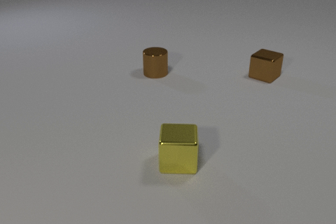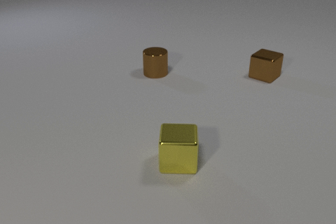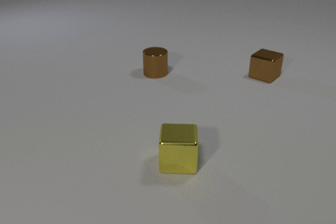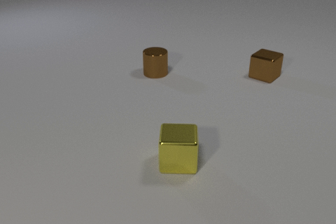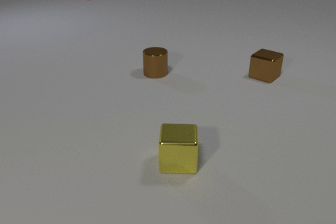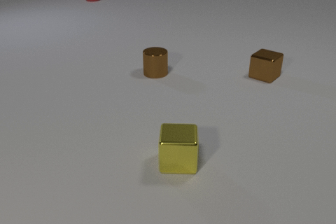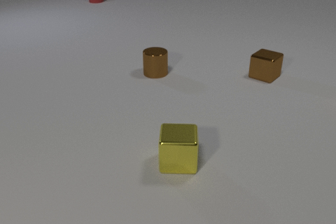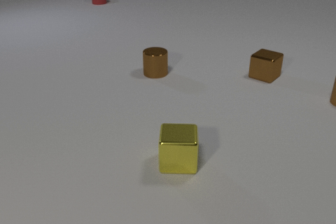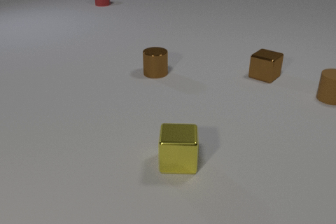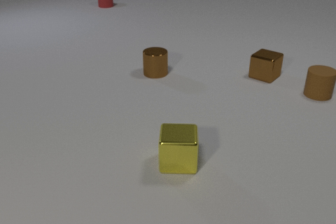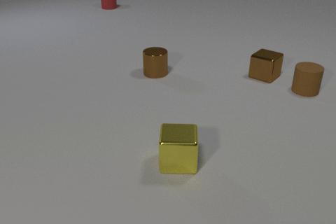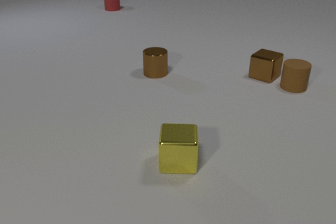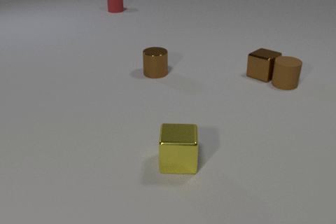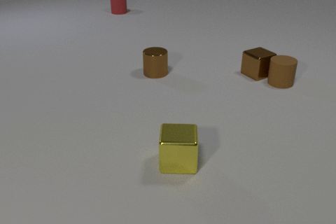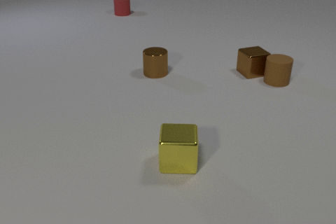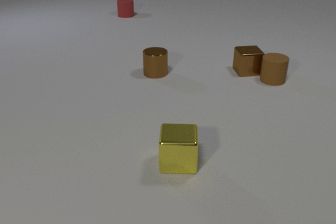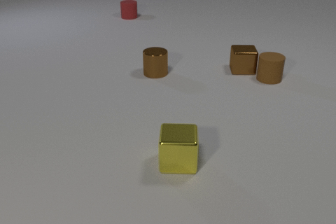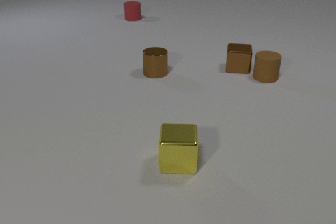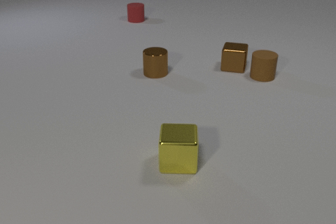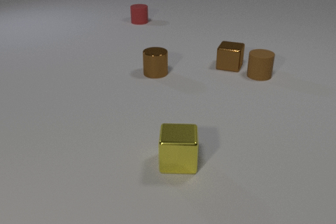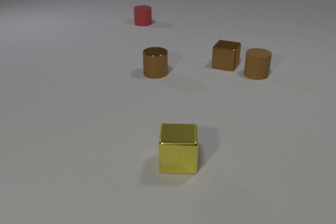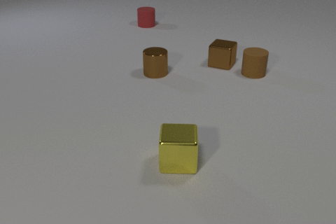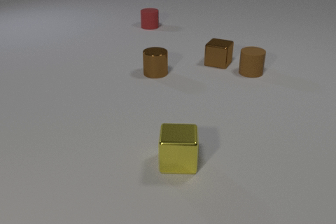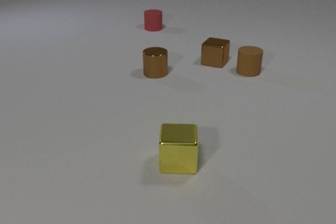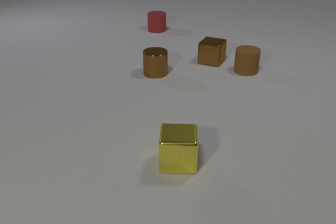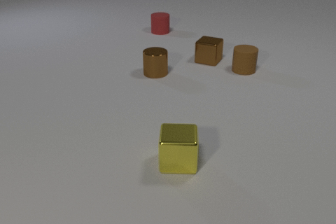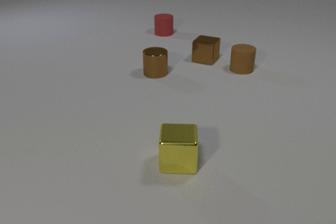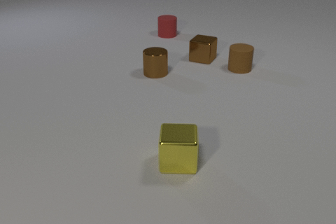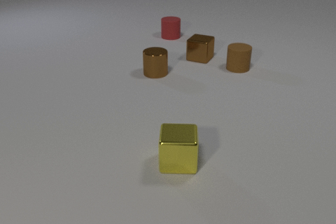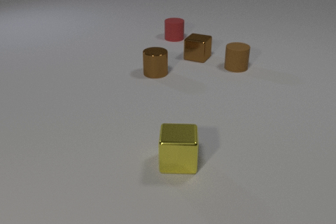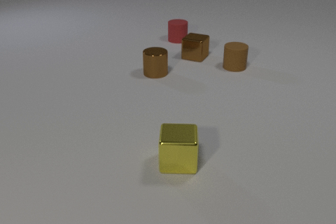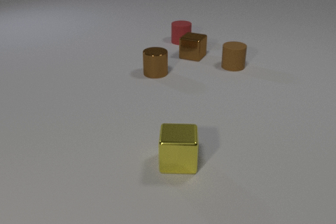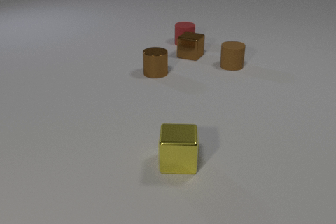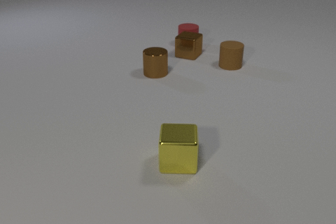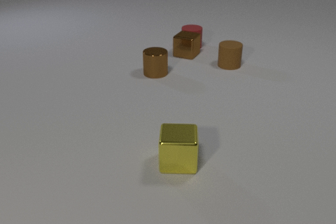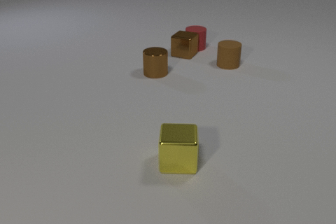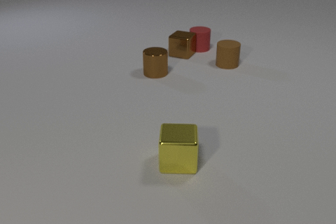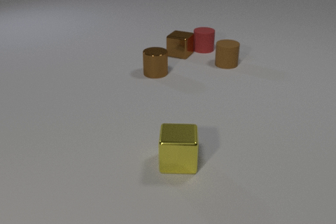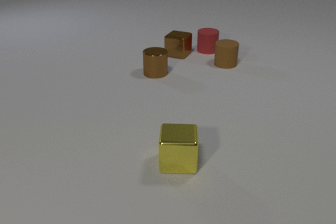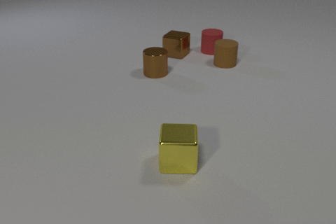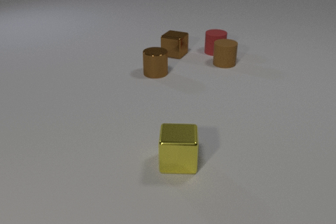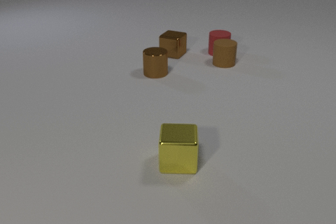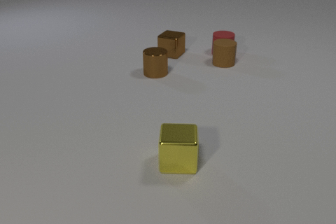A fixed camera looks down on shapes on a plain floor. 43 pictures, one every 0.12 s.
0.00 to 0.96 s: The brown rubber cylinder comes in at the right edge, slides to the left. The red rubber cylinder comes in at the top edge, slides toward the camera and to the right.
0.96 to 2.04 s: The brown rubber cylinder slides to the left and away from the camera. The brown metal cube slides to the left and away from the camera, spins so that its near face slides to the left, clockwise seen from above. The red rubber cylinder slides toward the camera and to the right. The brown rubber cylinder and the brown metal cube collide.
2.04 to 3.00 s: The brown rubber cylinder slides to the left and away from the camera. The brown metal cube slides to the left and away from the camera. The red rubber cylinder slides toward the camera and to the right.
3.00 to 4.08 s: The brown rubber cylinder slides to the left and away from the camera. The brown metal cube slides to the left and away from the camera. The red rubber cylinder slides toward the camera and to the right.
4.08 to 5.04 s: The brown rubber cylinder slides to the left. The brown metal cube slides to the left. The red rubber cylinder slides to the right and toward the camera. The brown metal cube and the red rubber cylinder collide.
What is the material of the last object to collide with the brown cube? rubber.
Are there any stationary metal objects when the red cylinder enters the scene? yes.
How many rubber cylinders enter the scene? 2.
